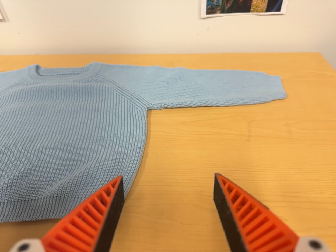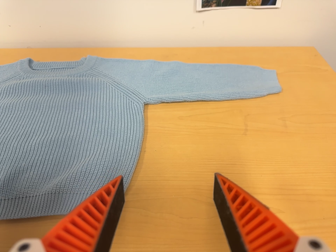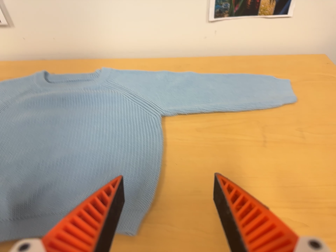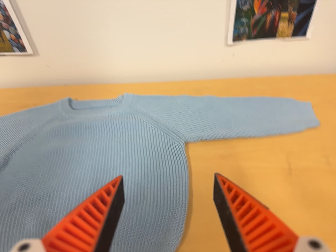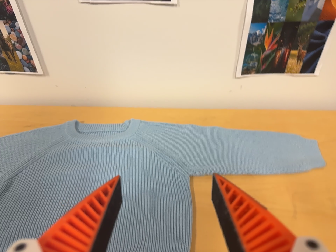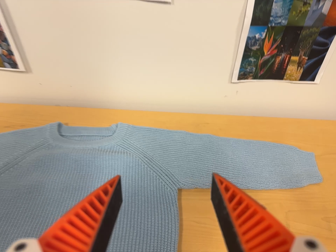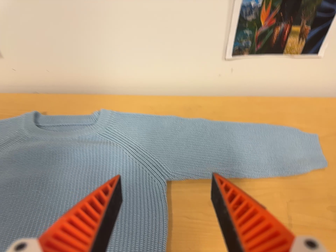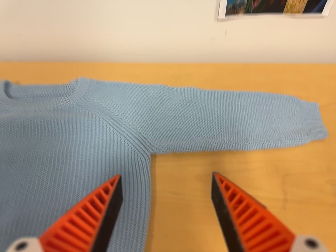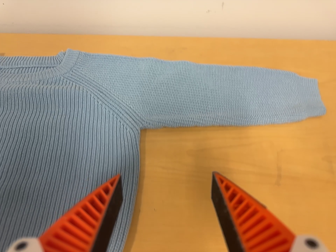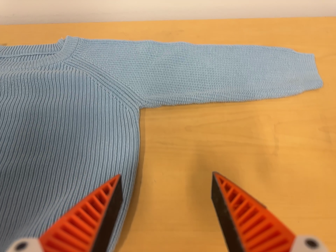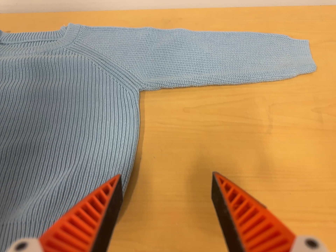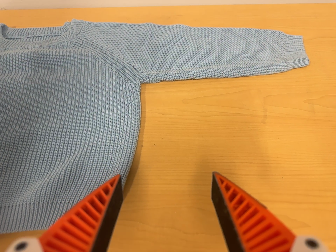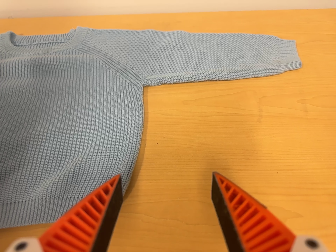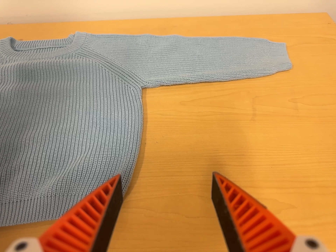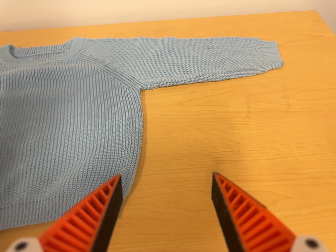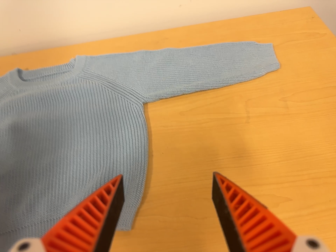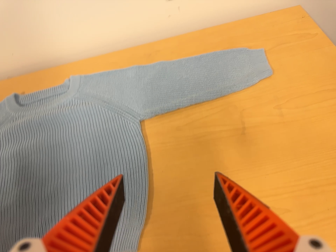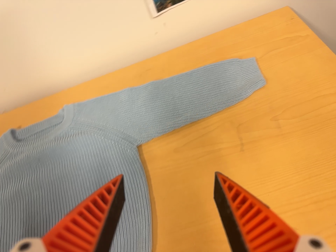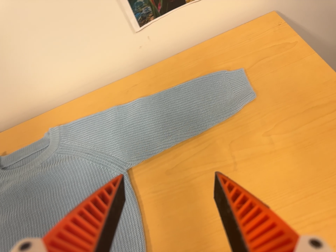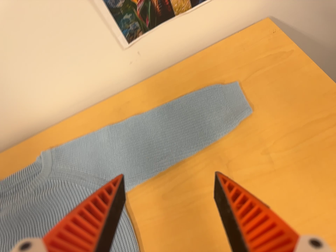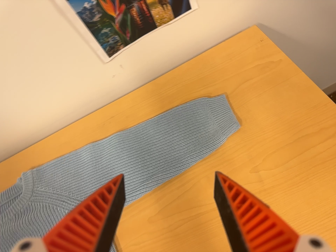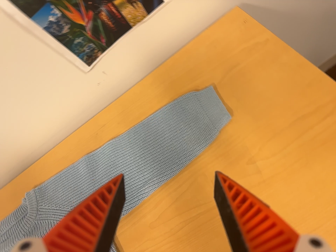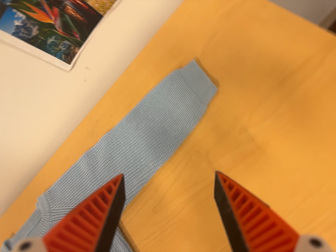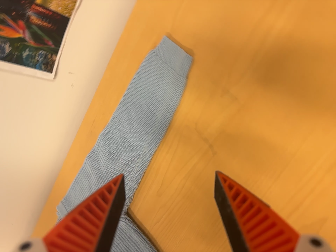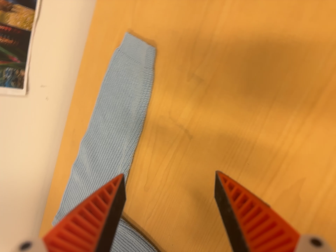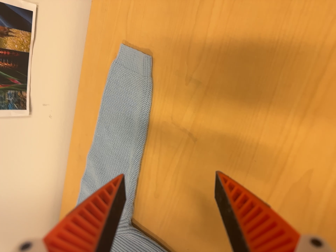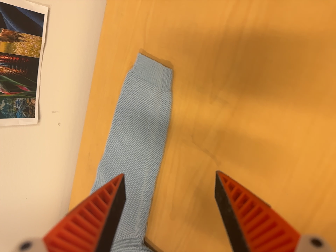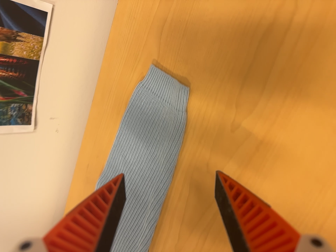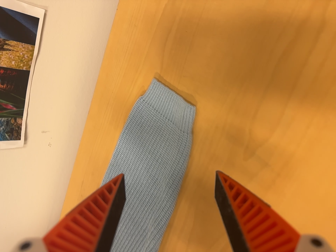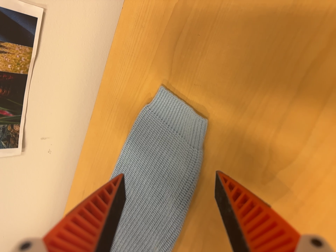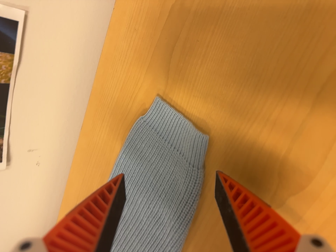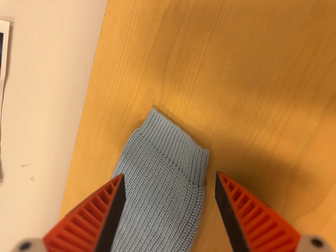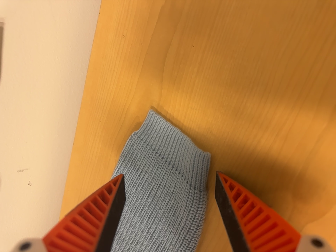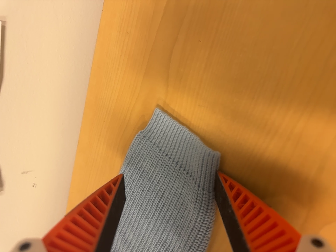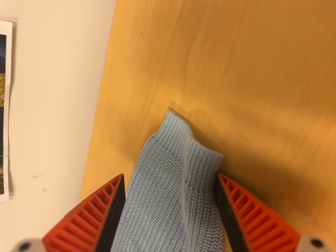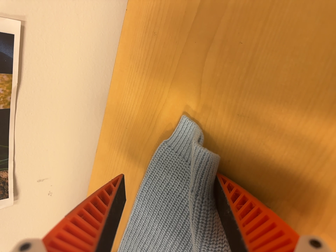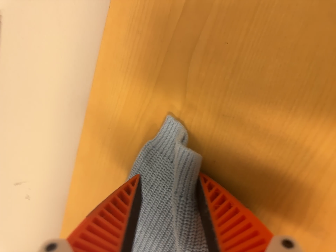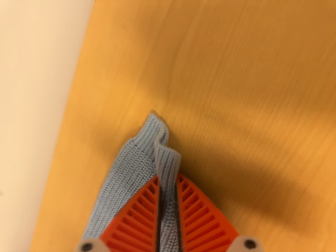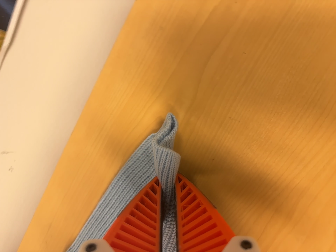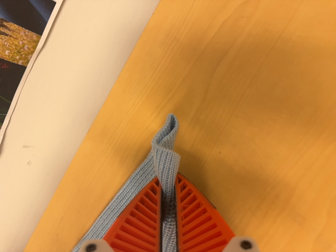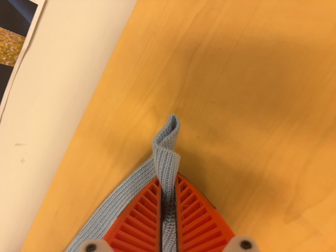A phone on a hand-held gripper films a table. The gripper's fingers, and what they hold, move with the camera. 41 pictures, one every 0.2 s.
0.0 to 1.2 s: The camera travels toward the top of its view and forward, about 18 cm, so close, fixed things drift downward.
1.2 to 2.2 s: The camera travels toward the bottom of its view, about 12 cm, so close, fixed things drift upward. Its aim tips toward the bottom of its view by about 10 degrees, and the scene shifts upward.
2.2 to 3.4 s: The camera travels toward the top of its view and backward, about 14 cm, so close, fixed things drift downward. It rolls about its line of sight by about 20 degrees, and the scene rotates counterclockwise.
3.4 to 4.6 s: The camera pans to its left by about 15 degrees. It travels to its right, toward the top of its view and forward, about 26 cm. It rolls about its line of sight by about 40 degrees, and the scene rotates counterclockwise.
4.6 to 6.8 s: The camera travels forward and toward the top of its view, about 24 cm, so what stands in front looms larger. It rolls about its line of sight by about 10 degrees, and the scene rotates counterclockwise.
6.8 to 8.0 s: The camera travels backward and toward the bottom of its view, about 7 cm, so what stands in front gets smaller. It rolls about its line of sight by about 10 degrees, and the scene rotates clockwise.
The film runs forward here.
